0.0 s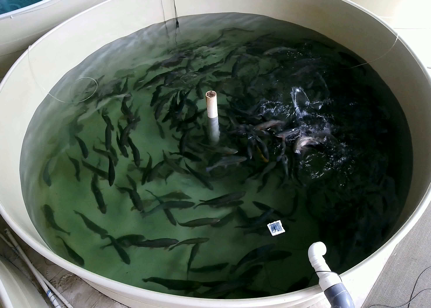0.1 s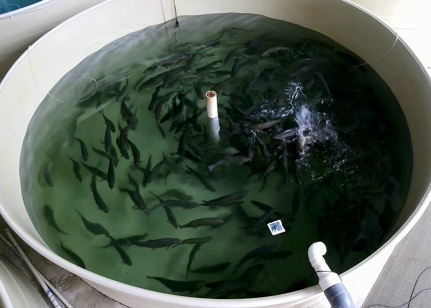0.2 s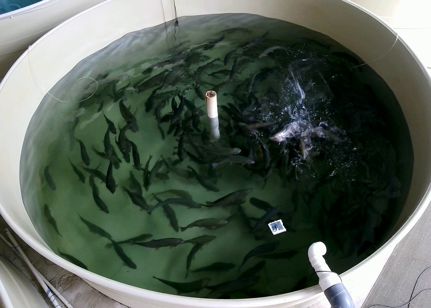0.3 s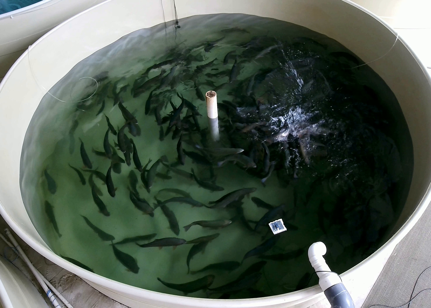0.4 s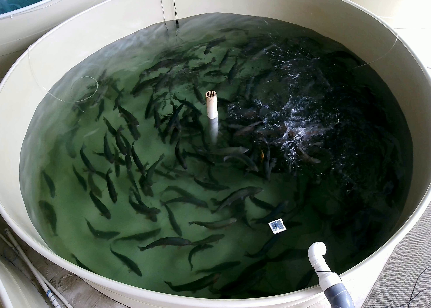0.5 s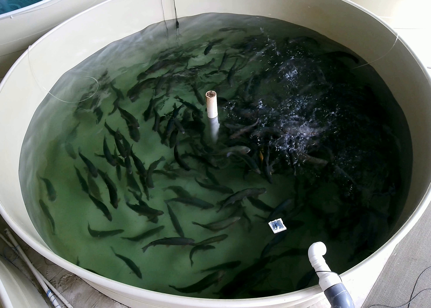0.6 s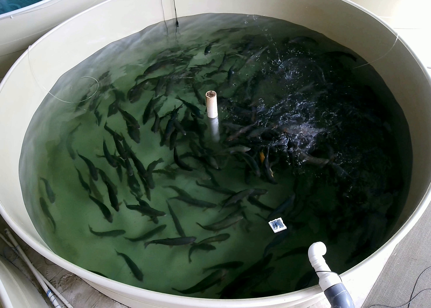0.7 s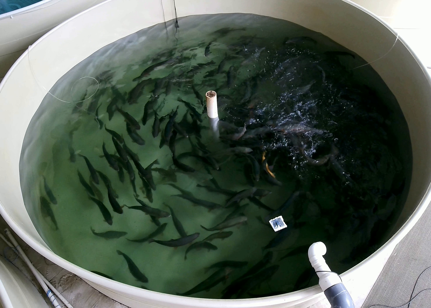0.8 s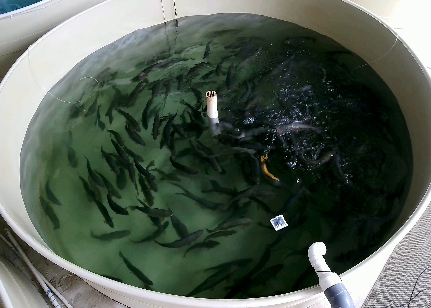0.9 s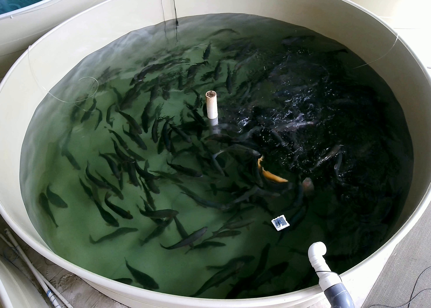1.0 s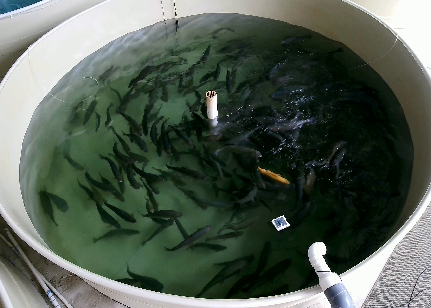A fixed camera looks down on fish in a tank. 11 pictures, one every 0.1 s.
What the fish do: Weak feeding.
